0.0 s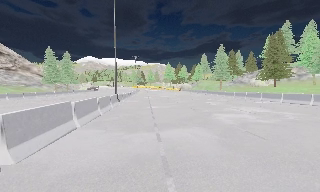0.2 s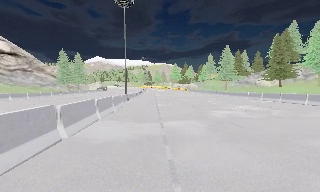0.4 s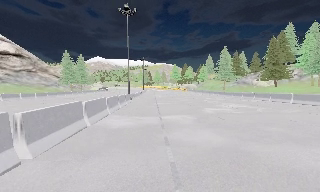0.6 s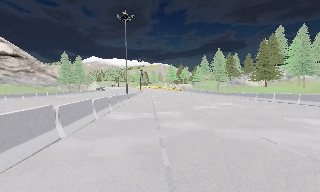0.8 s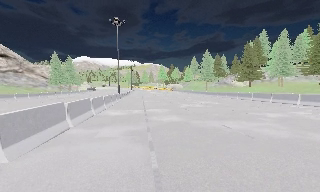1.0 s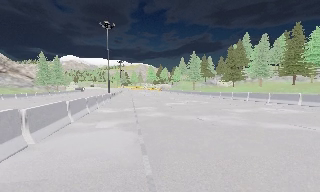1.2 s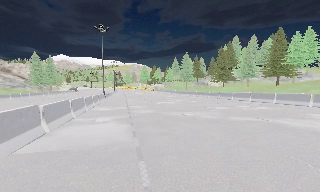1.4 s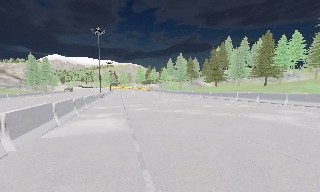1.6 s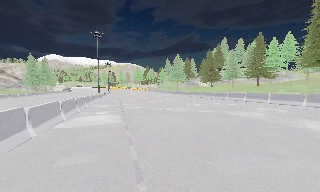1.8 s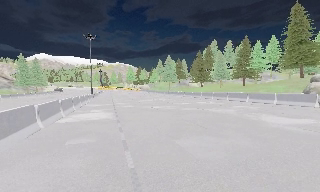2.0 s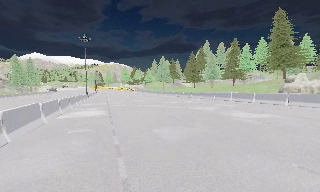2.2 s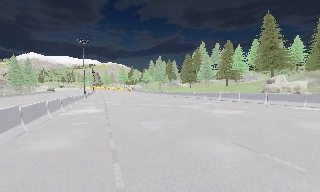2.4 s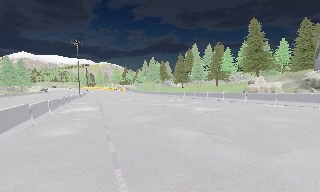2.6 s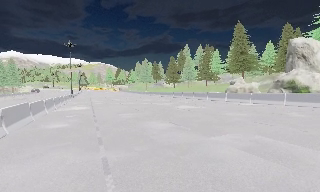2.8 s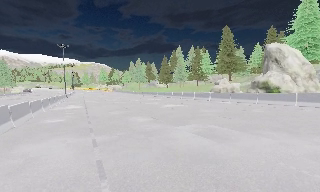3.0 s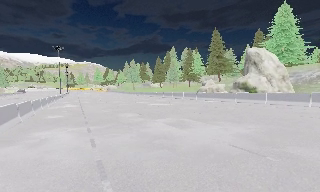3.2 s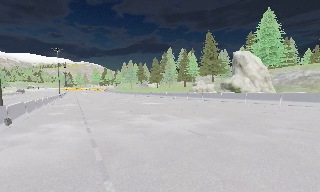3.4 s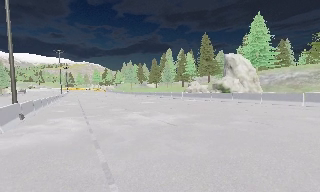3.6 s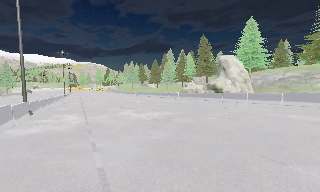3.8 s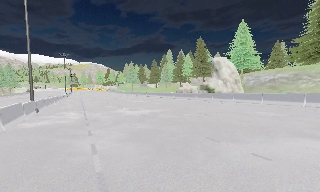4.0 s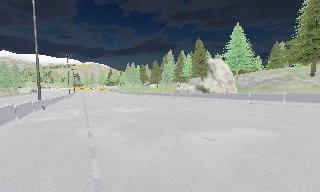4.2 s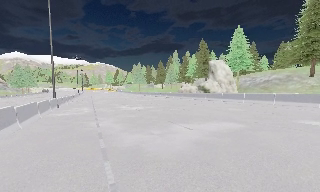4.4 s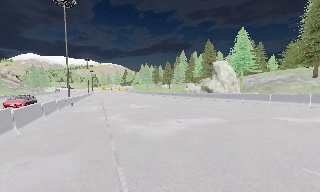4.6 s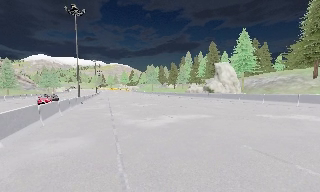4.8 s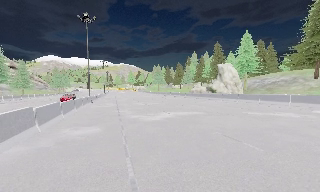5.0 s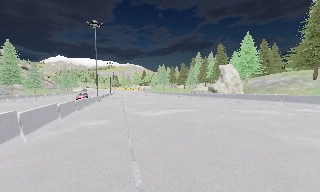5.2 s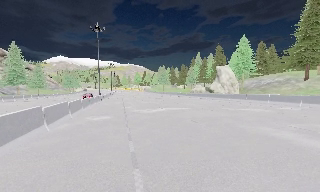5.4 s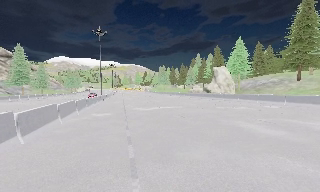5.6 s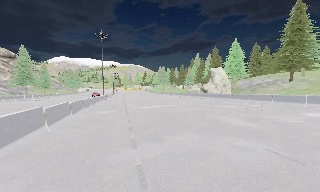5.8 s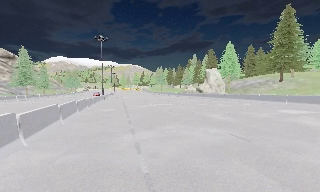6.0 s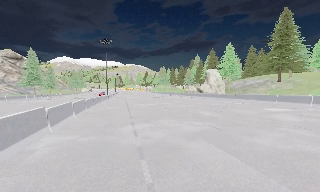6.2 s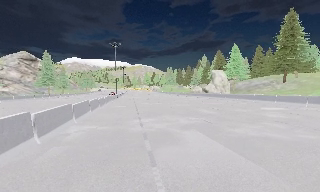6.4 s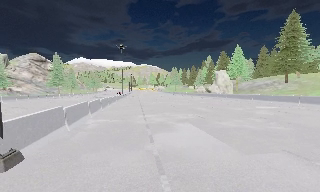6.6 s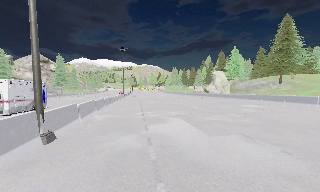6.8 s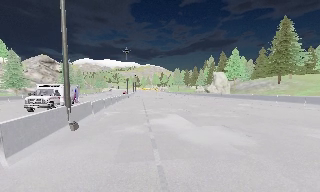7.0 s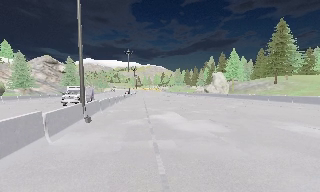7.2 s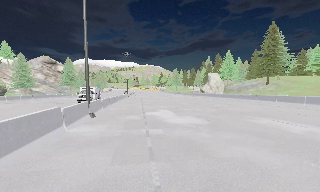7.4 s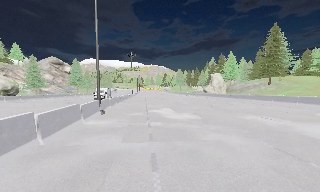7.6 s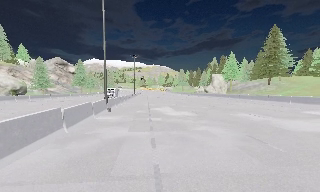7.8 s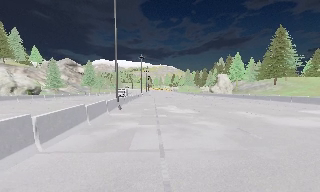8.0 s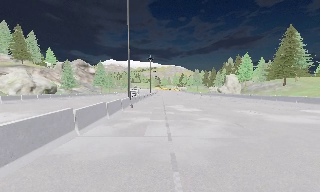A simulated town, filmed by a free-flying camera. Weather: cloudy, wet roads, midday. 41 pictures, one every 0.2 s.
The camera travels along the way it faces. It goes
backward.
0.0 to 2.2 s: The camera pans to its right, which is clockwise from overhead, by about 15 degrees. It travels backward, about 19 m, so what stands in front gets smaller.
2.2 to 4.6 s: The camera travels backward and to its right, about 20 m, so what stands in front gets smaller.
4.6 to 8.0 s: The camera pans to its left, which is counterclockwise from overhead, by about 20 degrees. It travels backward, about 25 m, so what stands in front gets smaller.
The film runs backward here.
